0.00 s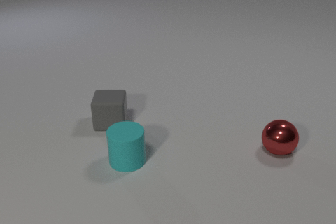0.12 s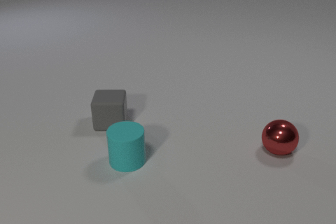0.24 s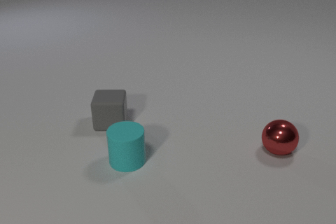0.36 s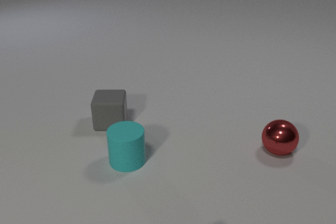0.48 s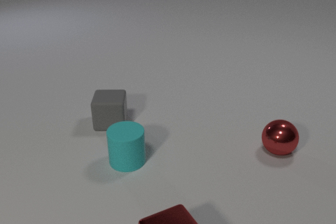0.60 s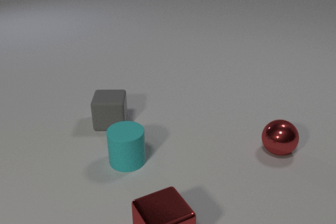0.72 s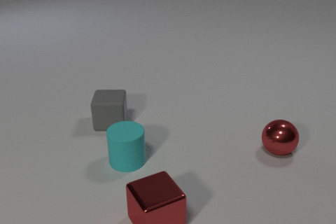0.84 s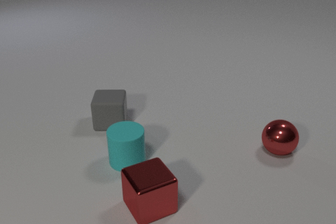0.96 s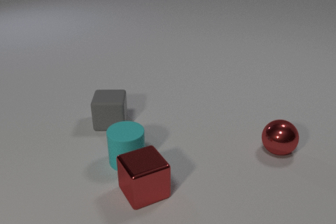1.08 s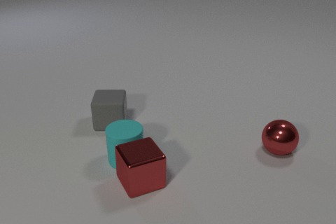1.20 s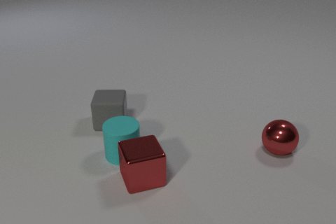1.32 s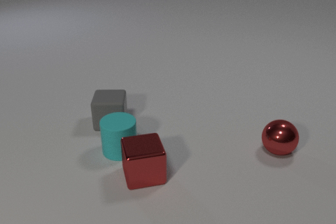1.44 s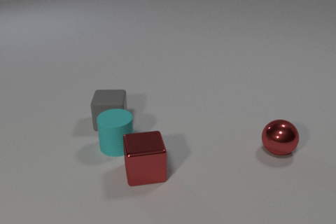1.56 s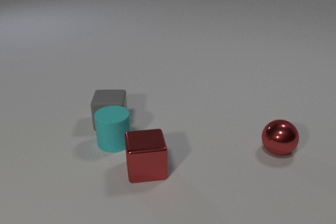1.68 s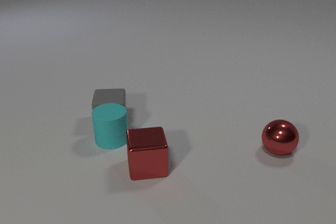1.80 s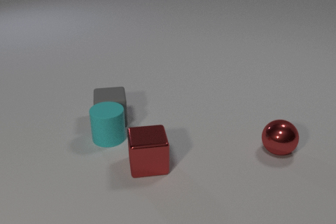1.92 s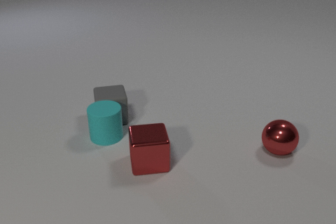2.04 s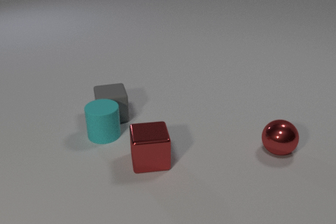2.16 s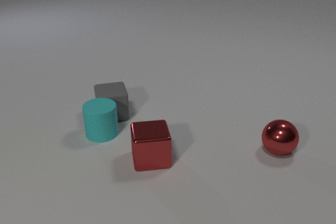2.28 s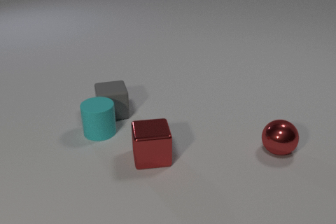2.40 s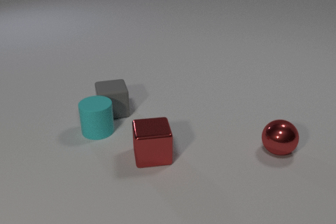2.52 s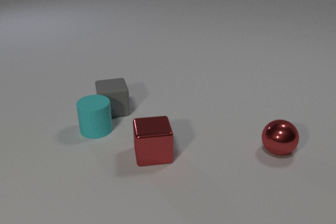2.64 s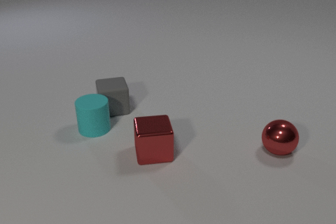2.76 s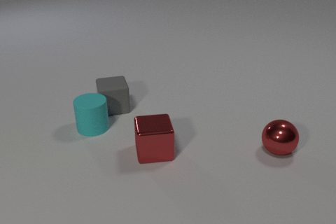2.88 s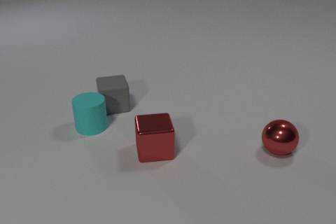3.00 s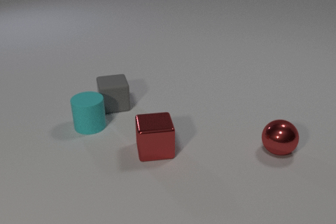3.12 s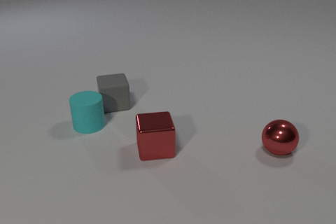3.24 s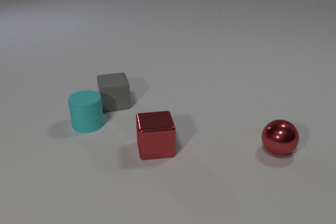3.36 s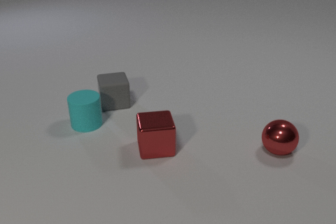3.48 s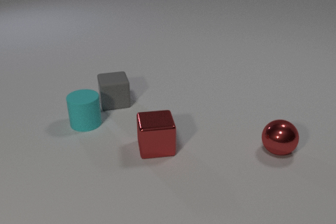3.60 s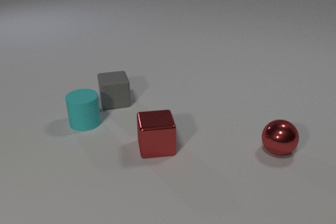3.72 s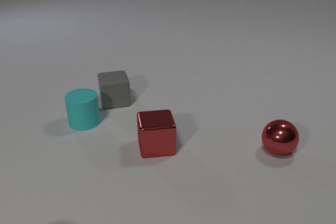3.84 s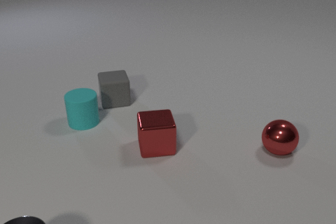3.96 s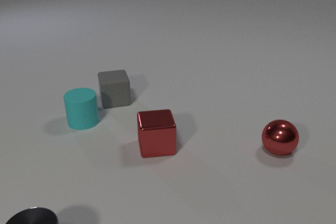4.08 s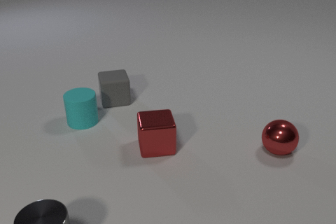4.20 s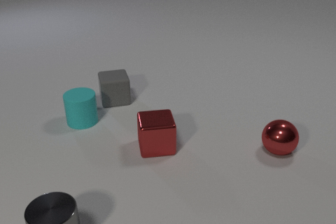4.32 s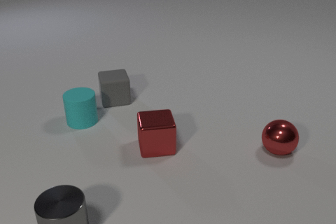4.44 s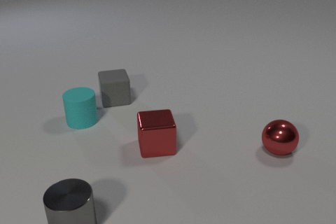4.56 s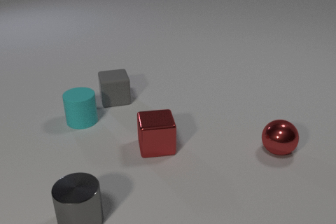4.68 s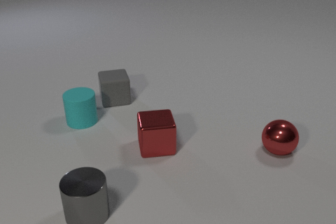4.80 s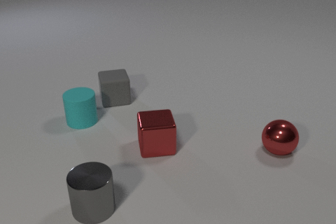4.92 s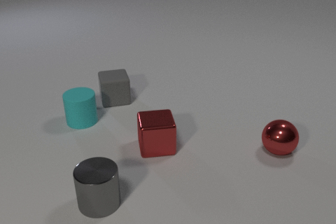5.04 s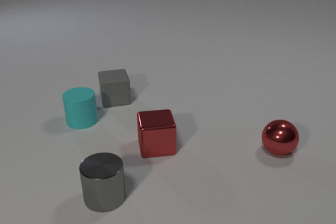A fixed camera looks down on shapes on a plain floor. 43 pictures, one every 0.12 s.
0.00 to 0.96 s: The red metal cube comes in at the bottom edge, slides away from the camera.
0.96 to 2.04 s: The red metal cube slides away from the camera. The cyan rubber cylinder slides away from the camera and to the left. The gray rubber cube slides away from the camera. The red metal cube and the cyan rubber cylinder collide. The cyan rubber cylinder and the gray rubber cube collide.
2.04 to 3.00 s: The red metal cube slides away from the camera. The cyan rubber cylinder slides away from the camera and to the left. The gray rubber cube slides away from the camera.
3.00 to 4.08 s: The cyan rubber cylinder slides away from the camera and to the left. The gray metal cylinder comes in at the bottom edge, slides to the right and away from the camera. The gray rubber cube slides away from the camera.
4.08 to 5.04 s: The gray metal cylinder slides away from the camera and to the right.
What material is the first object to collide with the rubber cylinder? metal.
How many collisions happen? 2.
What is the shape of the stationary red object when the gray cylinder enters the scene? sphere.
